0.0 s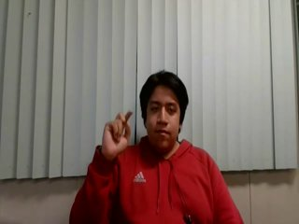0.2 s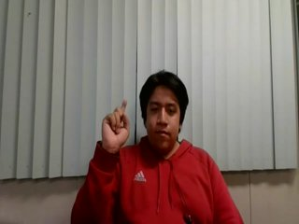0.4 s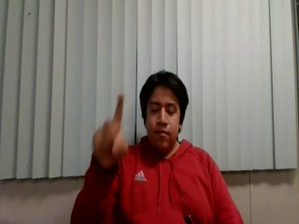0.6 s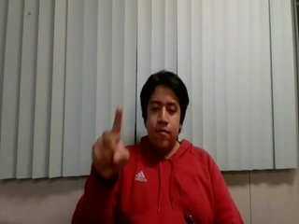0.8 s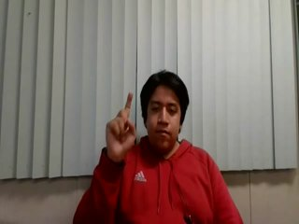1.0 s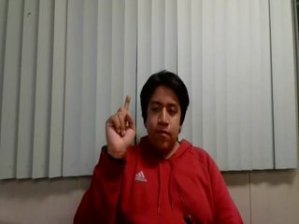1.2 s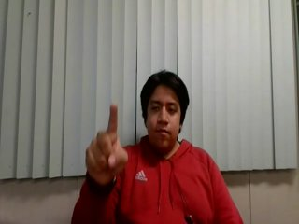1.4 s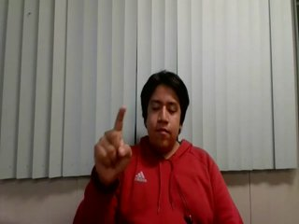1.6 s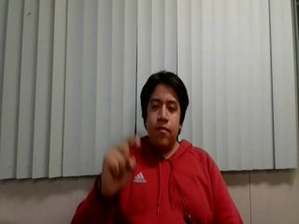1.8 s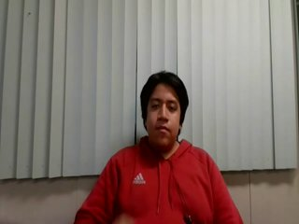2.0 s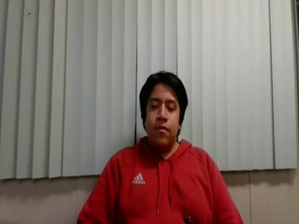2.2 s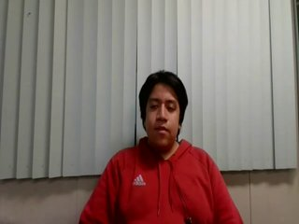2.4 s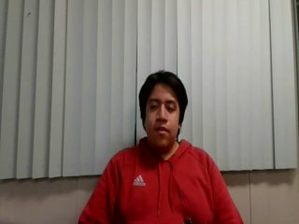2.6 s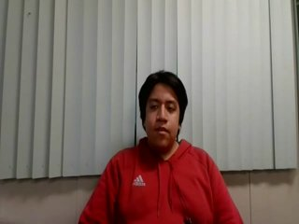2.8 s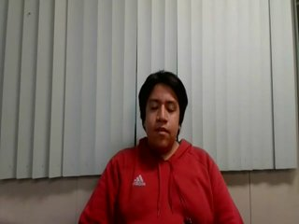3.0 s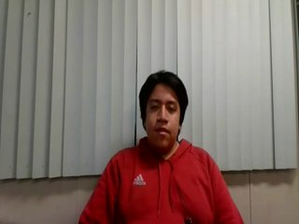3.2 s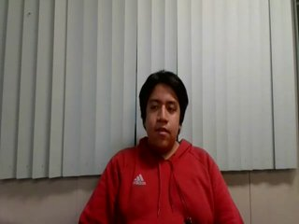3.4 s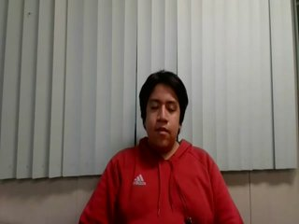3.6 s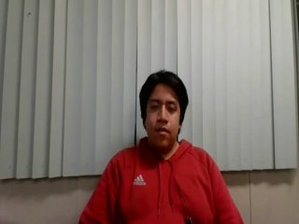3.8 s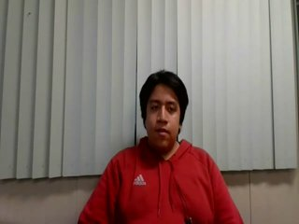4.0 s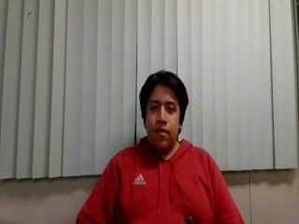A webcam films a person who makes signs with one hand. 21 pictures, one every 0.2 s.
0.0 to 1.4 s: Double click with one finger.
1.5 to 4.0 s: Non-gesture.
